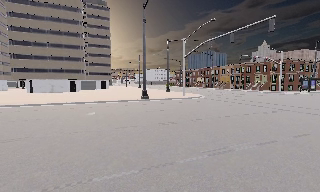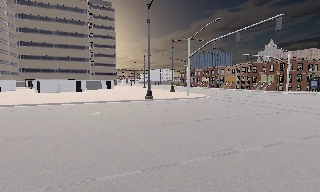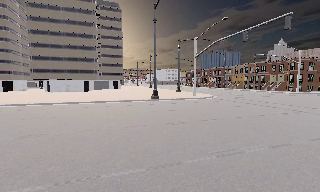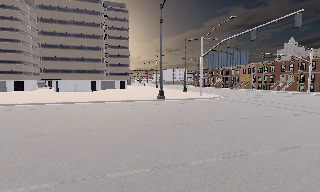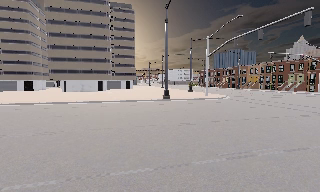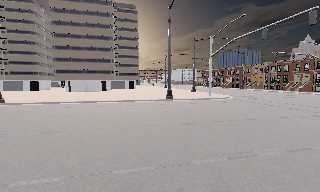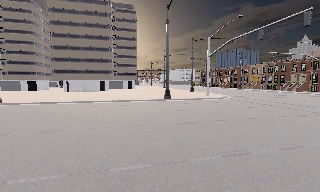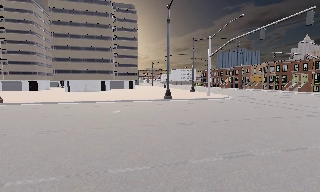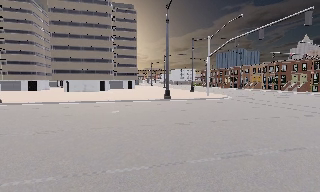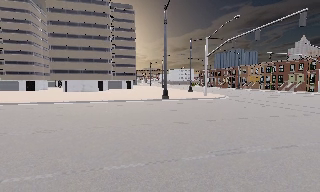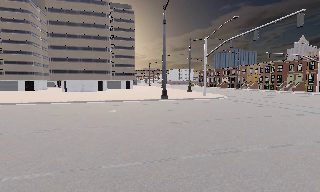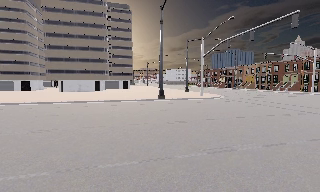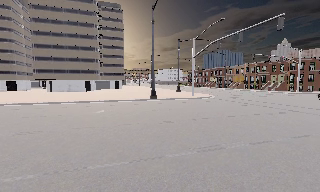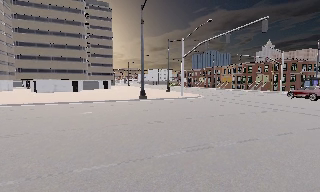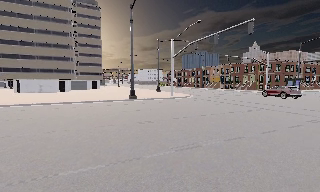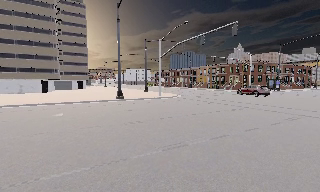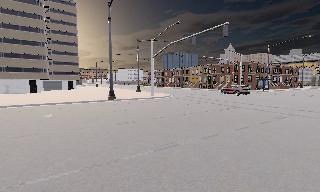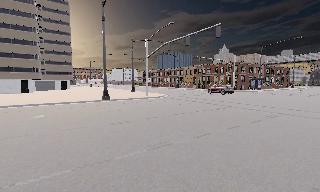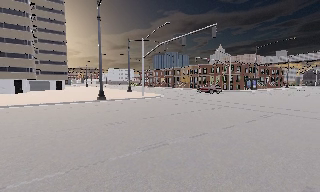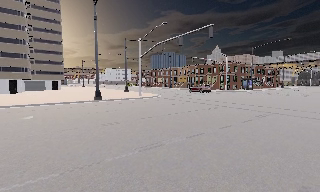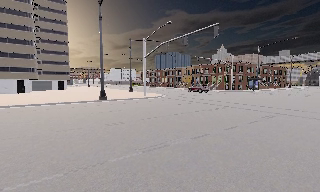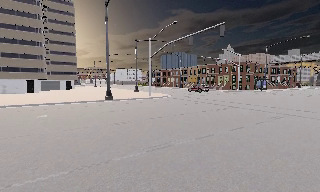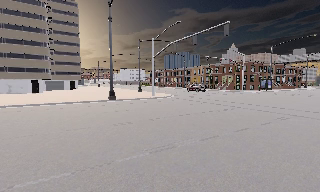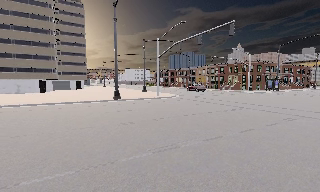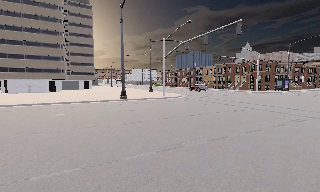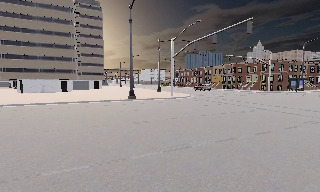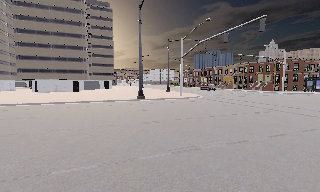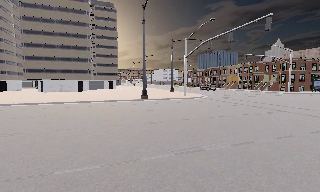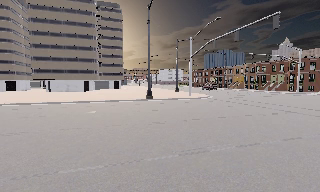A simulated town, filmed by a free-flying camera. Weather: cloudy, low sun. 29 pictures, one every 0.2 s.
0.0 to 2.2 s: The camera travels to its right, about 0.5 m.
2.2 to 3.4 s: The camera pans to its right, which is clockwise from overhead, by about 20 degrees.
3.4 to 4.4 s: The camera shifts only a little, or ends up much as it began.
4.4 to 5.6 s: The scene slides to the right, as the camera pans about 15 degrees to its left.
The film runs forward here.
